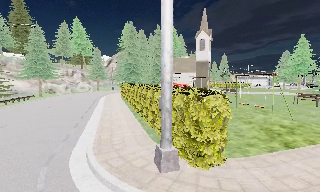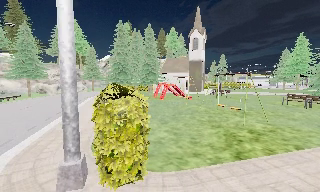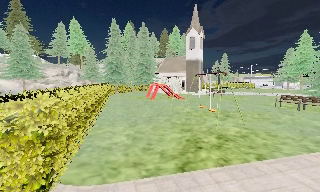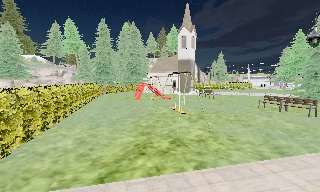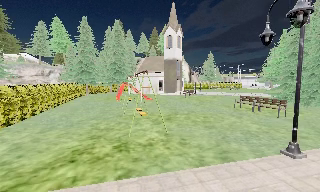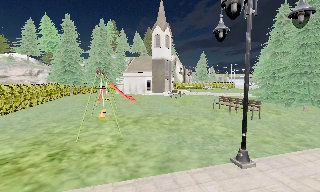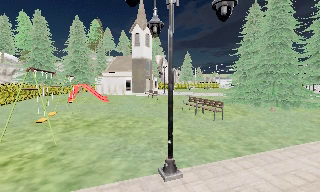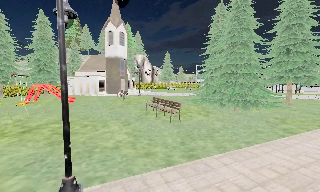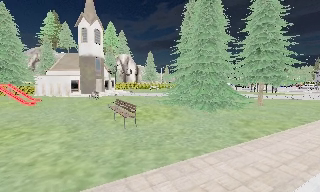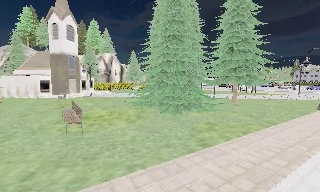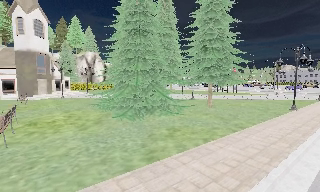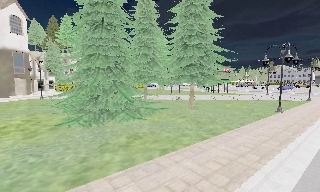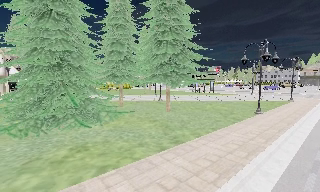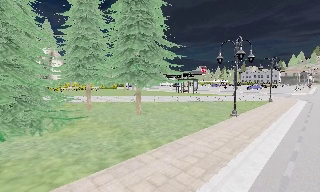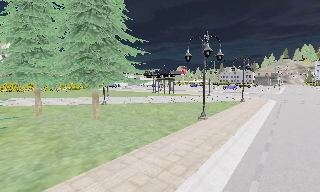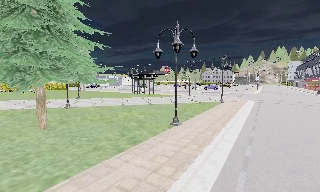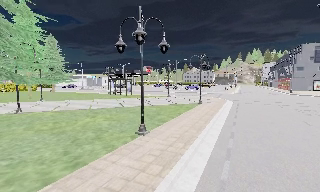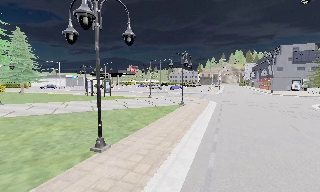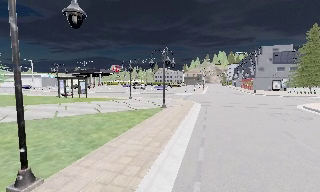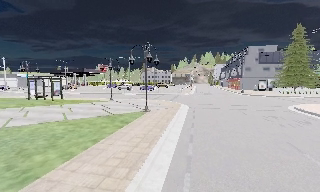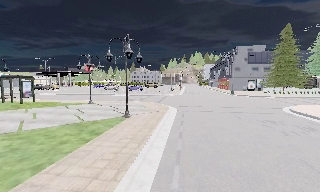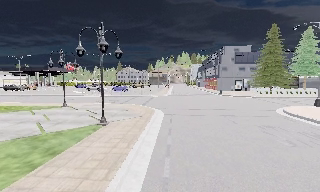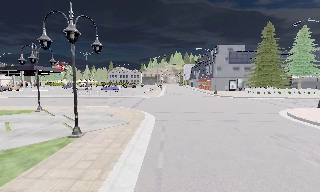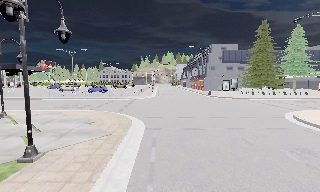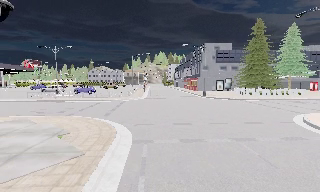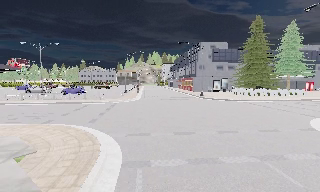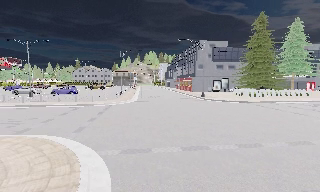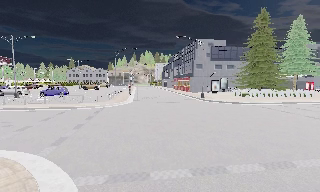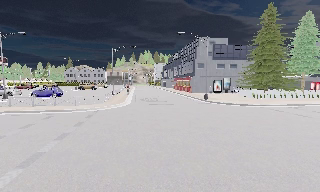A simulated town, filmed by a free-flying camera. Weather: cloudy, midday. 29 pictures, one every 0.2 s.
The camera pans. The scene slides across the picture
to the left.
The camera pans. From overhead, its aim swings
clockwise.
0.0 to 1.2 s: The camera travels to its right, about 11 m, so close, fixed things drift to the left.
1.2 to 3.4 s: The camera swings to its right by about 50 degrees, and the scene slides to the left. It travels to its right and forward, about 18 m, so close, fixed things drift to the left.
3.4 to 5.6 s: The camera pans to its right, which is clockwise from overhead, by about 30 degrees. It travels forward, about 18 m.
The film runs backward here.
